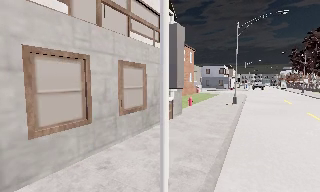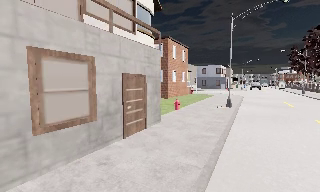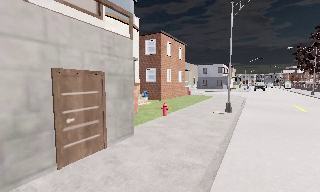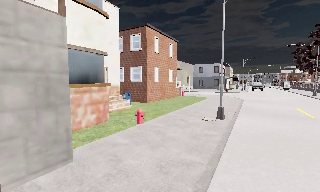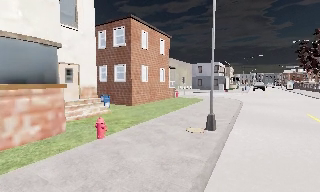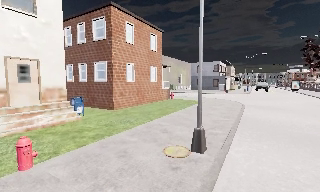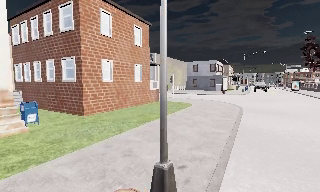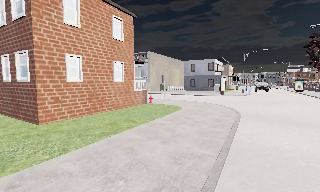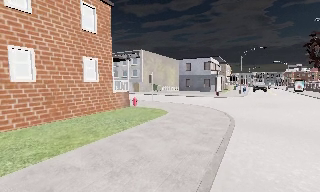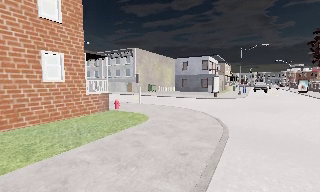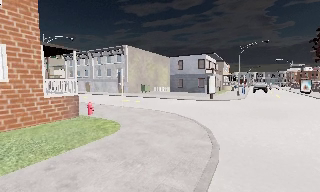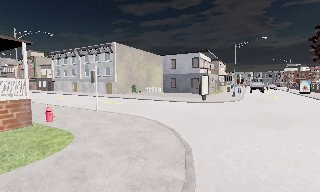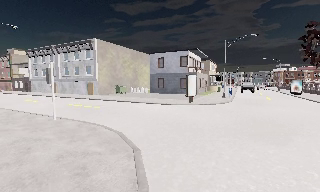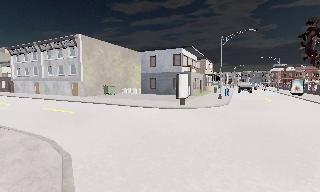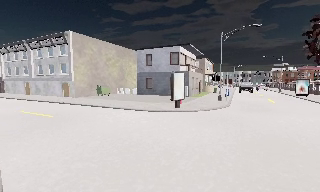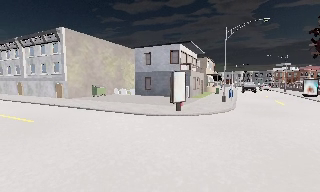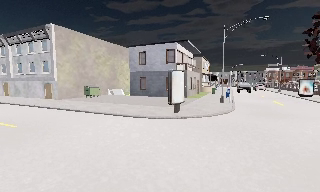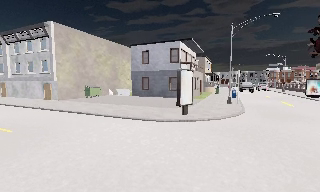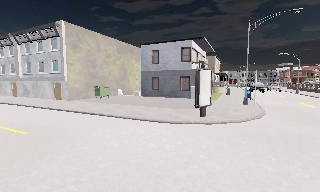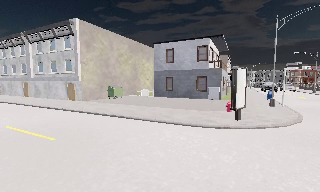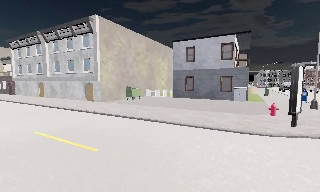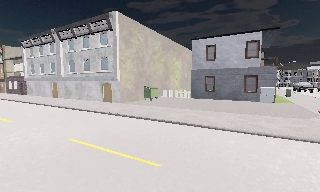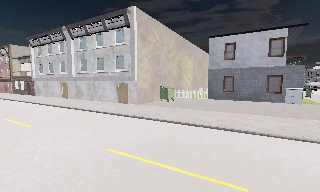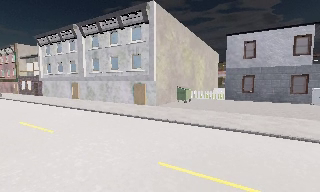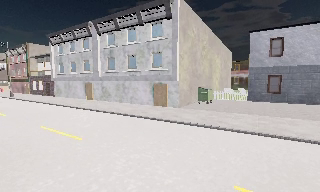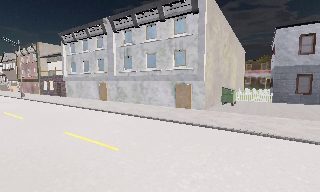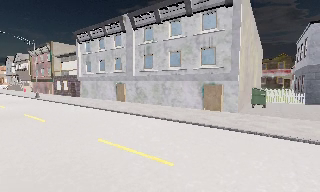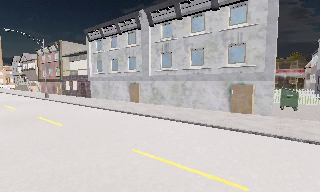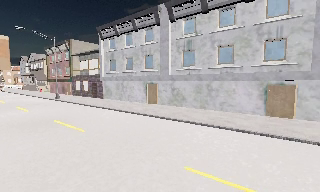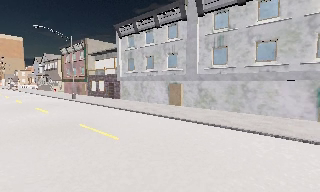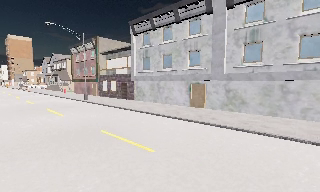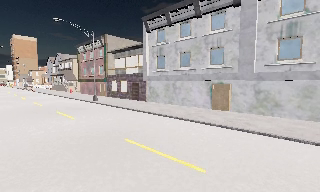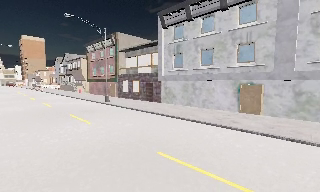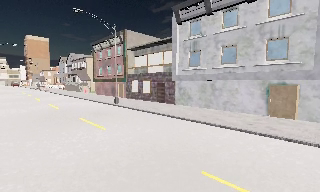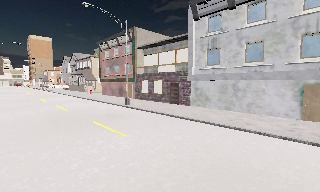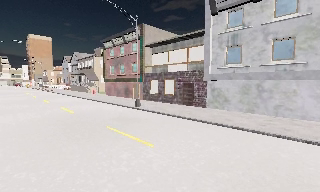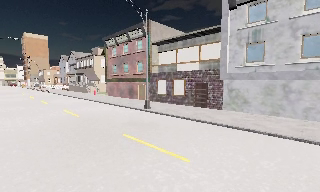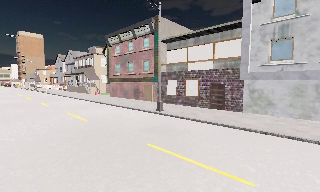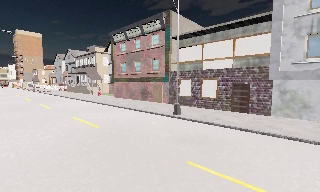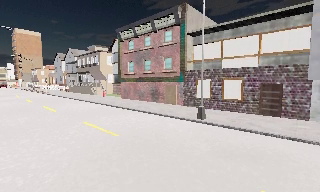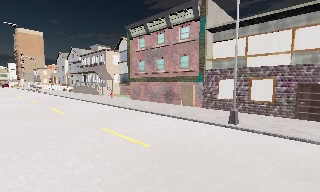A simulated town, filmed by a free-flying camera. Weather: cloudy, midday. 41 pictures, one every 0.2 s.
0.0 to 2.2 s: The camera travels forward and to its right, about 25 m, so what stands in front looms larger.
2.2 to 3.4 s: The camera travels forward, about 8 m, so what stands in front looms larger. It loses speed.
3.4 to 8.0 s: The camera swings to its left by about 20 degrees, and the scene slides to the right. It travels to its left and forward, about 40 m, so close, fixed things drift to the right.
The film runs backward here.
